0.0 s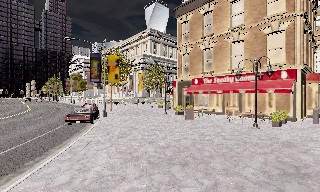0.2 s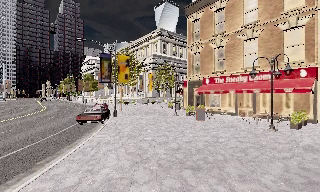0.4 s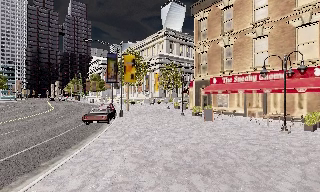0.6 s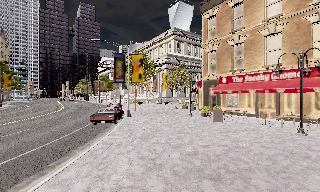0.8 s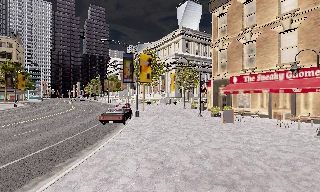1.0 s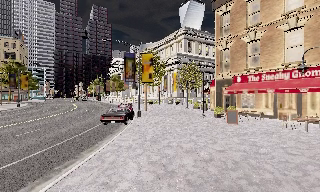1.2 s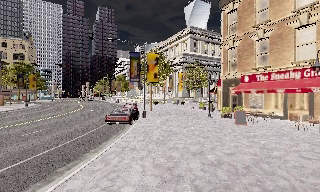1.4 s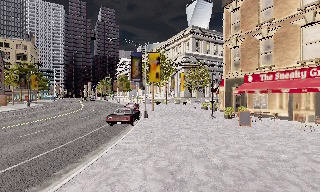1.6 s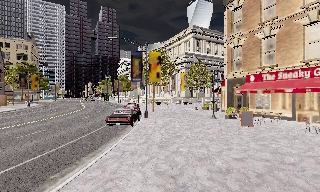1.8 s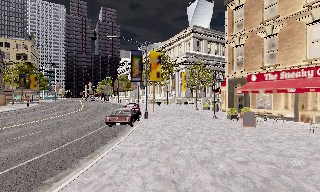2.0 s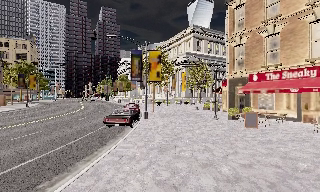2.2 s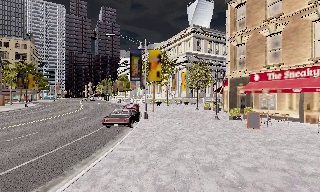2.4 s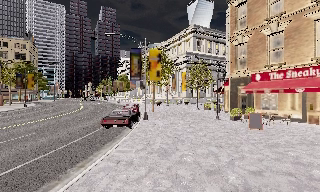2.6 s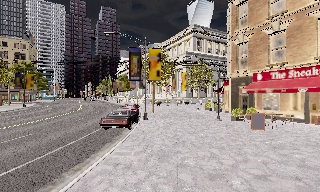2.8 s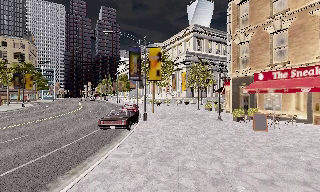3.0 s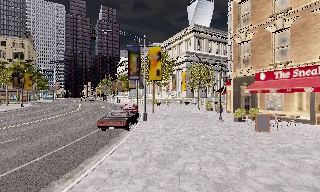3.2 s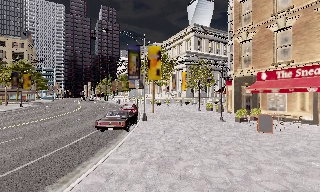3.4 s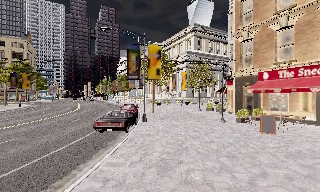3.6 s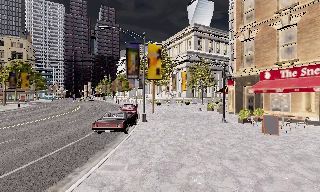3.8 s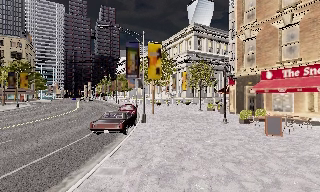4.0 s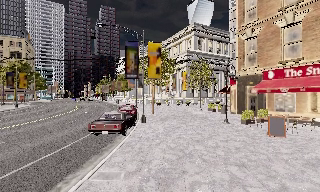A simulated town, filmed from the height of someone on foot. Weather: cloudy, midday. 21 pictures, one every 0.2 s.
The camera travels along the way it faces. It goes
forward.
0.0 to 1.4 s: The camera pans to its left, which is counterclockwise from overhead, by about 15 degrees. It travels forward, about 1.5 m, so what stands in front looms larger.
1.4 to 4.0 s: The camera travels forward, about 3 m, so what stands in front looms larger.
The film runs forward here.
